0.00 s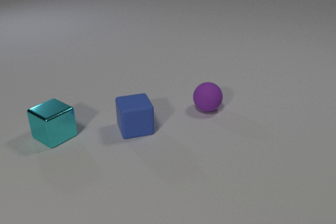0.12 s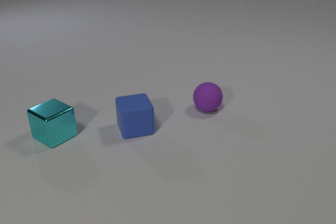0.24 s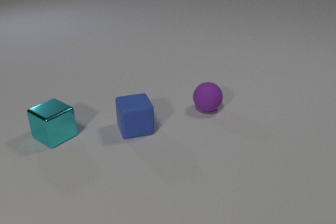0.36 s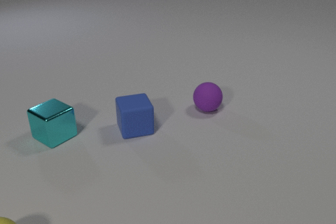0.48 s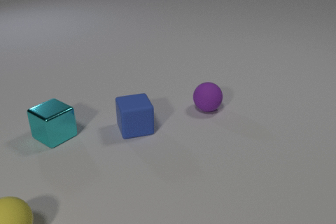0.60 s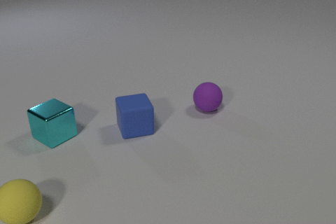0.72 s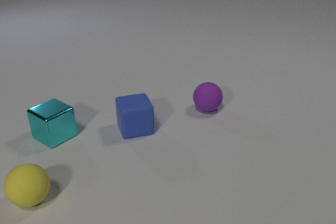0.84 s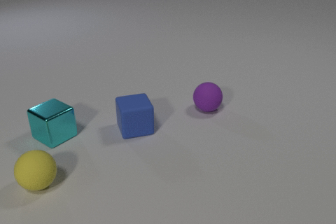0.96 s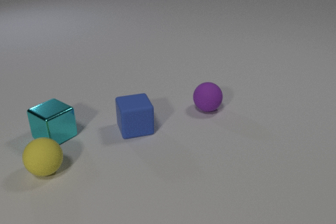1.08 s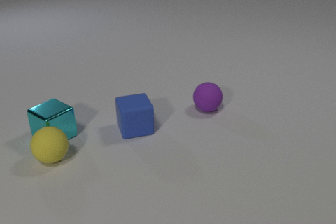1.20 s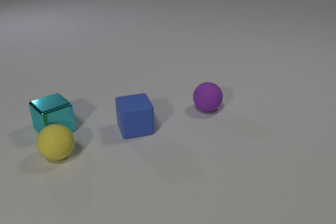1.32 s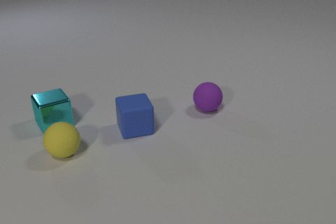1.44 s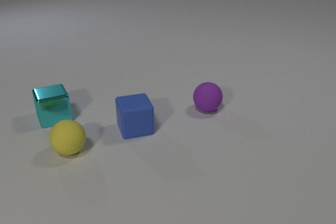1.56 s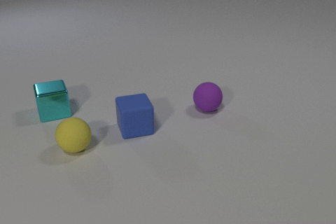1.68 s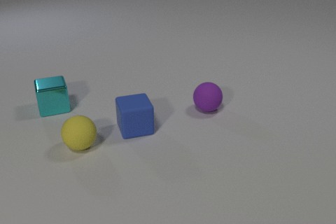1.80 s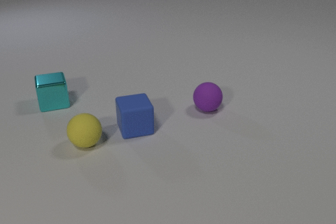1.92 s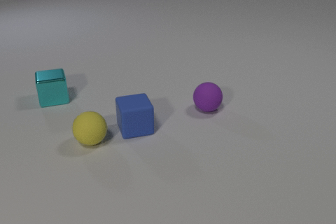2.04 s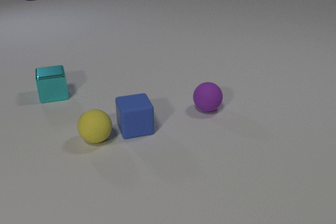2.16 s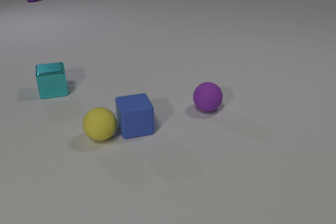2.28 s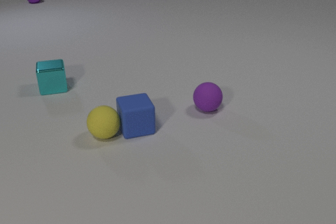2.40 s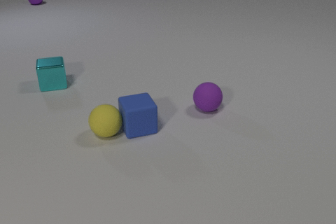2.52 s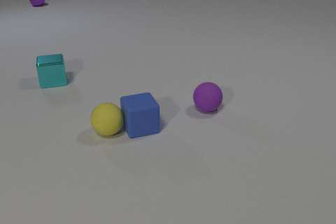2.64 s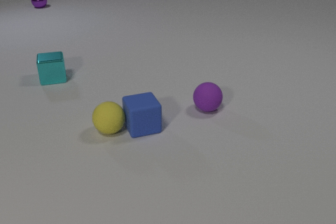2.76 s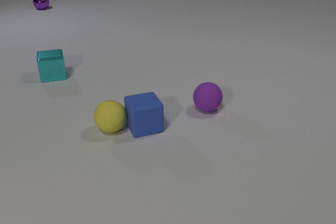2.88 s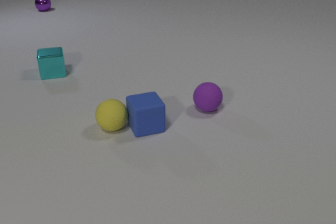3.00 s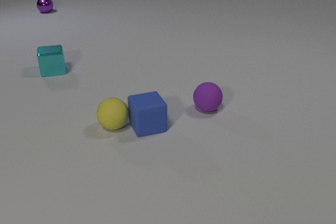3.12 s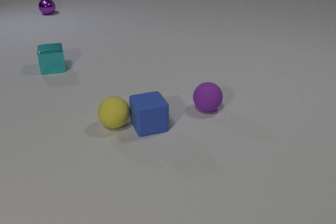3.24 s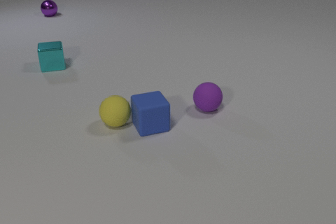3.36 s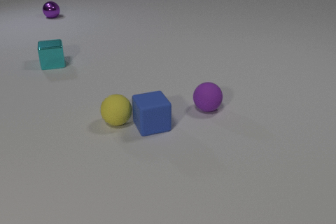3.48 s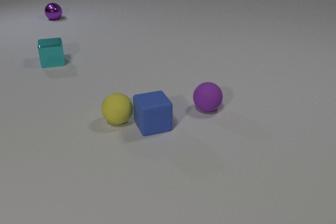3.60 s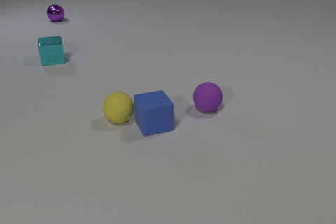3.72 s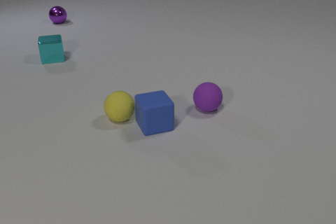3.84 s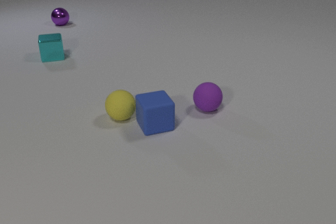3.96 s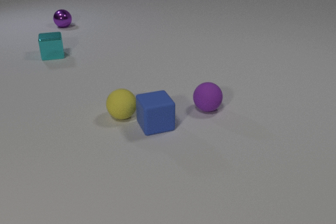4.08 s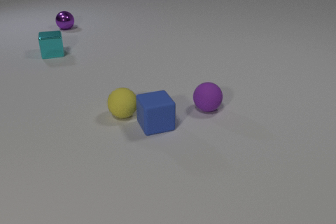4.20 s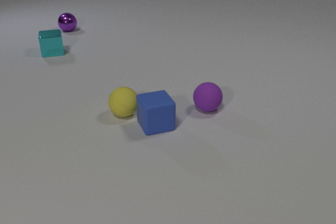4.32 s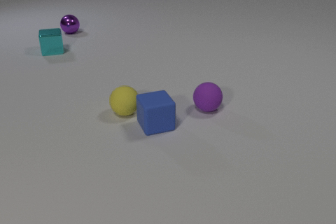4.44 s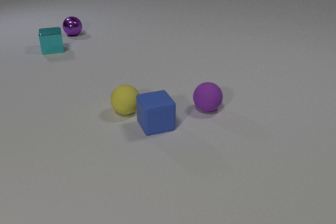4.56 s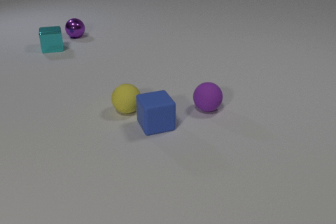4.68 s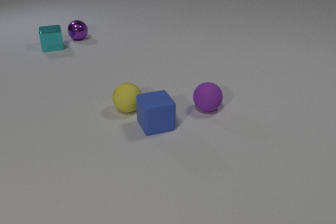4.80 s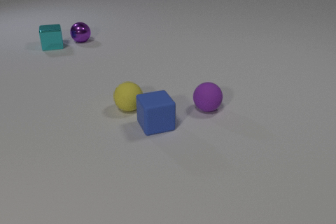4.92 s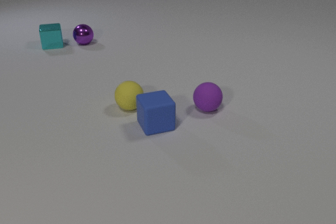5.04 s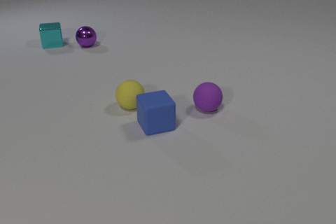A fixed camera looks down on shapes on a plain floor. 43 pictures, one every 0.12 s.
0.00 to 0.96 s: The yellow rubber sphere comes in at the bottom edge, rolls away from the camera and to the right.
0.96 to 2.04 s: The yellow rubber sphere rolls to the right and away from the camera. The cyan metal cube slides away from the camera, spins clockwise seen from above by about 30 degrees, its near face sliding to the left. The purple metal sphere comes in at the top edge. The yellow rubber sphere and the cyan metal cube collide.
2.04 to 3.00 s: The yellow rubber sphere rolls away from the camera and to the right. The cyan metal cube slides away from the camera. The blue rubber cube slides to the right. The purple metal sphere rolls toward the camera. The yellow rubber sphere and the blue rubber cube collide.
3.00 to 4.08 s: The yellow rubber sphere rolls away from the camera and to the right. The cyan metal cube slides away from the camera. The blue rubber cube slides to the right. The purple metal sphere rolls toward the camera.
4.08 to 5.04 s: The yellow rubber sphere rolls away from the camera and to the right. The cyan metal cube slides away from the camera. The purple metal sphere rolls toward the camera.
What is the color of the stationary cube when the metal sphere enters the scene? blue.
How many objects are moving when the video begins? 0.
How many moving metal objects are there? 2.
